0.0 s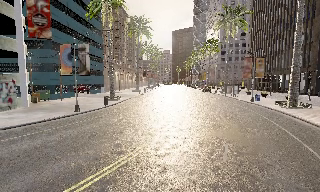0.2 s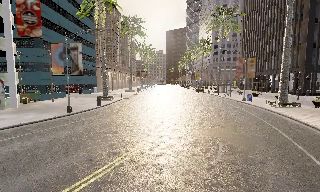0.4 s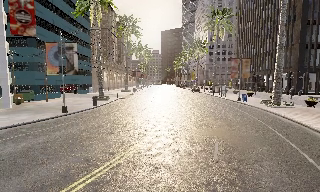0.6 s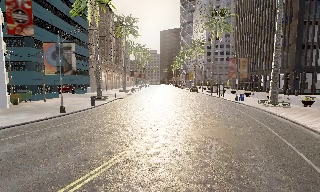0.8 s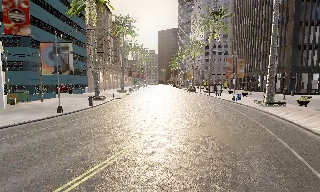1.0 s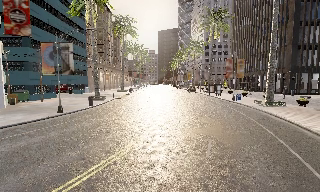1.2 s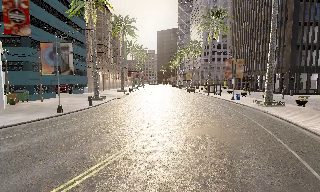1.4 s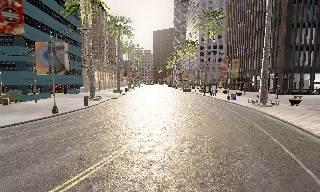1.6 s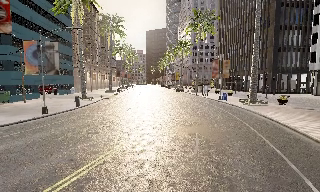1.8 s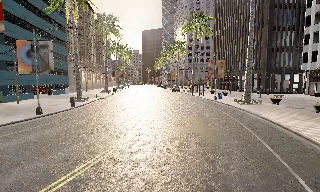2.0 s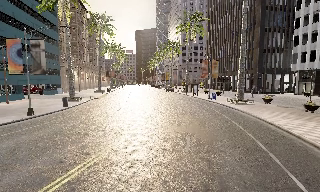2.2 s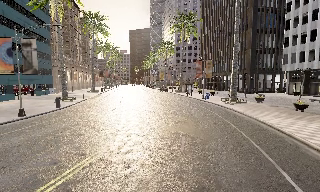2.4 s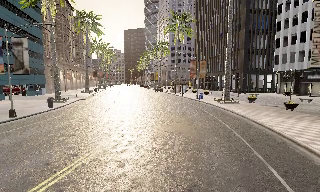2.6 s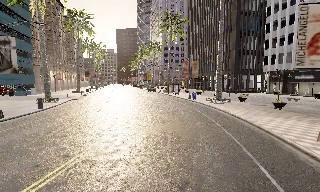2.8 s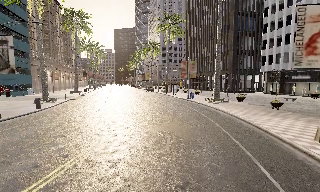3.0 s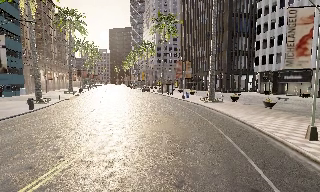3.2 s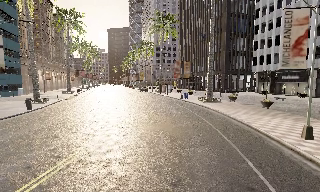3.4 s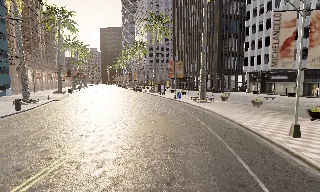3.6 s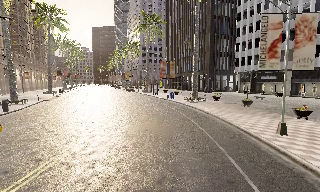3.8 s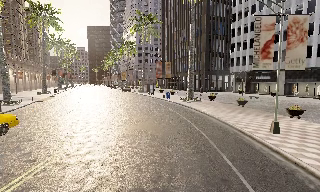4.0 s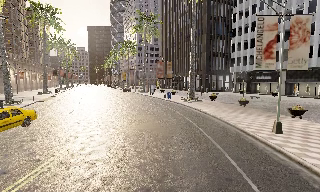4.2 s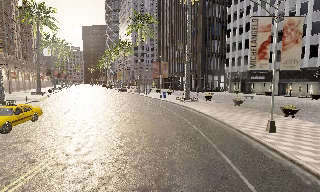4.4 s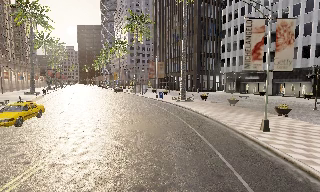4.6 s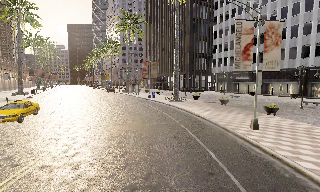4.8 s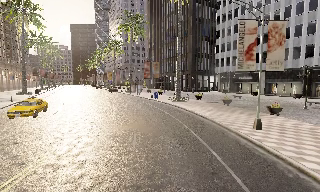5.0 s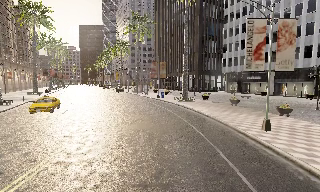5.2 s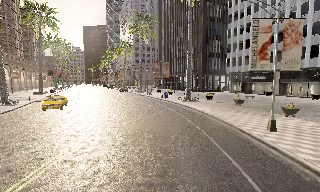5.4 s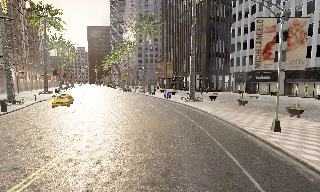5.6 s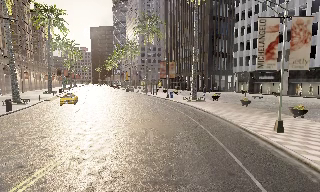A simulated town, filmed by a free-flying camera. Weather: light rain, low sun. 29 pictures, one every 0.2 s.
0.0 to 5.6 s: The camera pans to its right, which is clockwise from overhead, by about 25 degrees. It travels backward, about 1.5 m, so what stands in front gets smaller.
The film runs backward here.
